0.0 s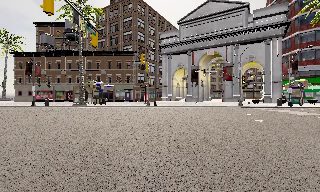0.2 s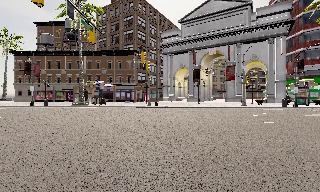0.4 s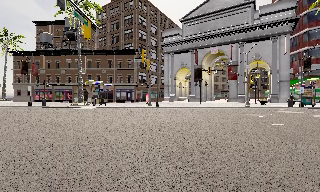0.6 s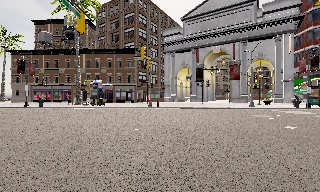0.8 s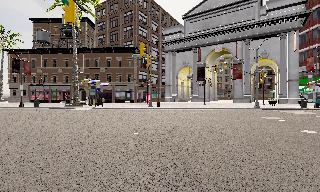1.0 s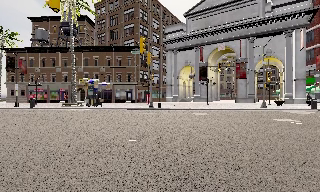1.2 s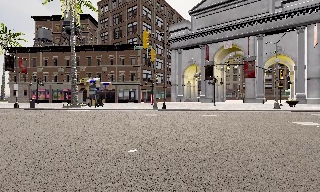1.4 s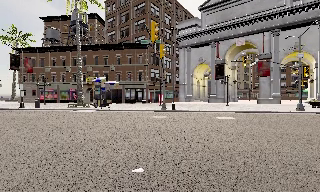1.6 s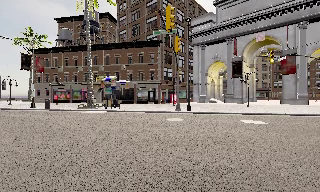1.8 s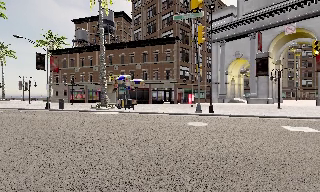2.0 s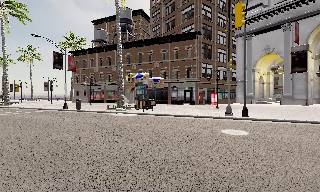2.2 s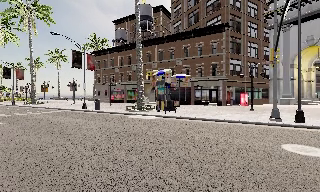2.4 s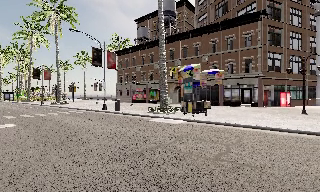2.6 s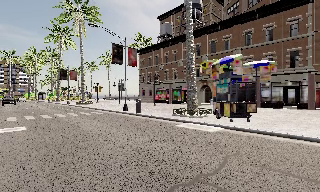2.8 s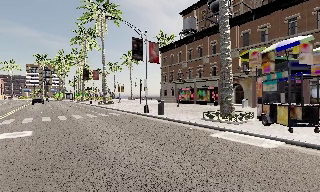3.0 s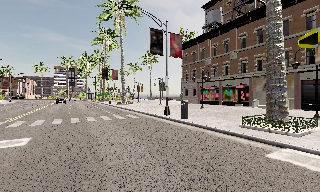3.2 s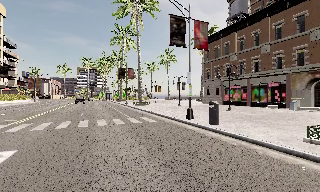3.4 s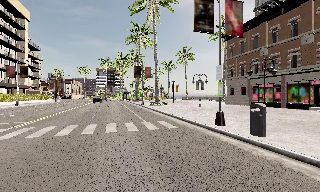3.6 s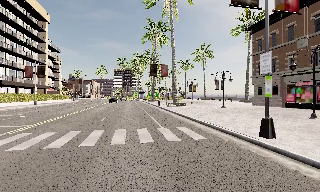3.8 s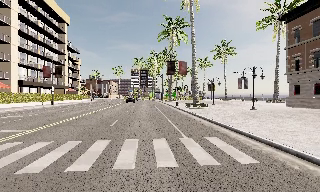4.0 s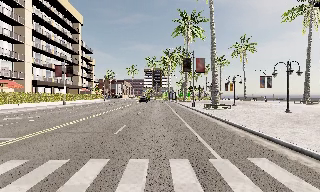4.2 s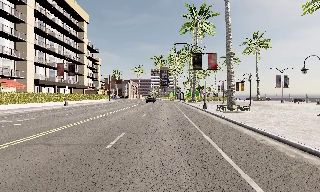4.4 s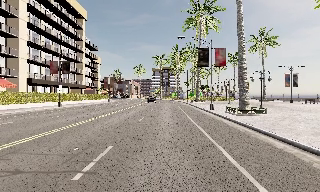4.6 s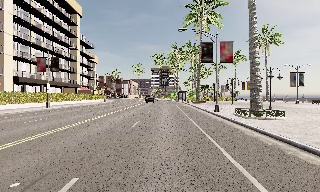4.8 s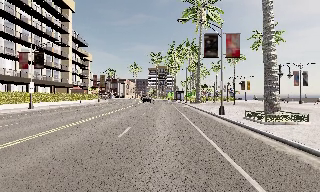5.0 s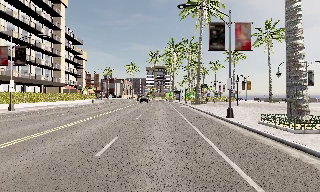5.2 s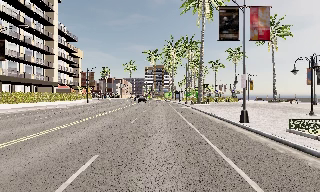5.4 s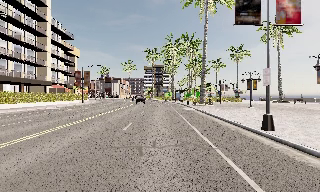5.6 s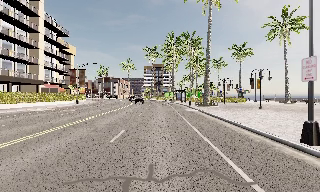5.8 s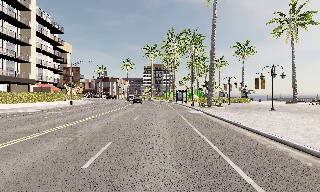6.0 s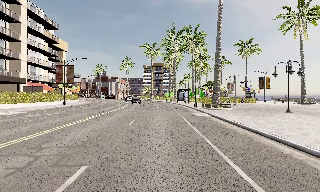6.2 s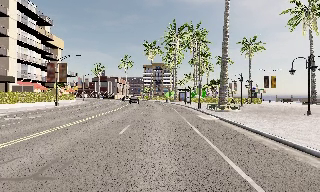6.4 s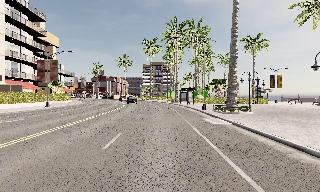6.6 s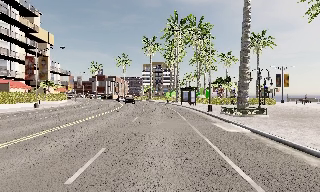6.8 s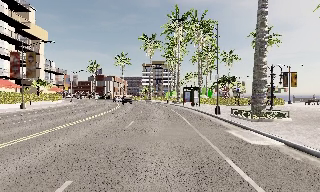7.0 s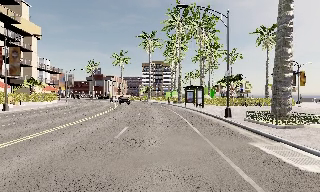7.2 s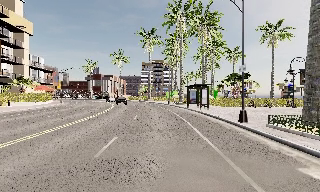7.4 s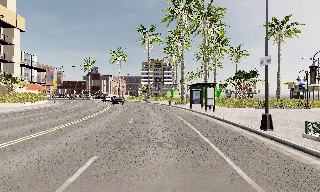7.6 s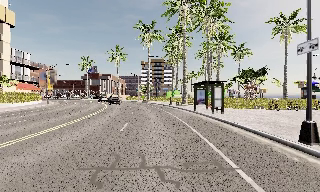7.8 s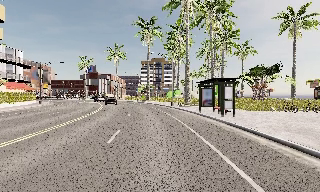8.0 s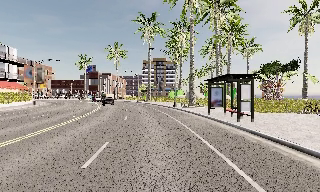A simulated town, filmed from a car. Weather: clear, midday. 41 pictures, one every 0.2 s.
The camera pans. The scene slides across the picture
to the right.
The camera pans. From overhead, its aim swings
counterclockwise.
0.0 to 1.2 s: The camera travels forward, about 5 m, so what stands in front looms larger. It gains speed.
1.2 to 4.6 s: The camera pans to its left, which is counterclockwise from overhead, by about 85 degrees. It travels forward, about 30 m.
4.6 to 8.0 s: The camera travels forward, about 35 m, so what stands in front looms larger.
The film runs forward here.
